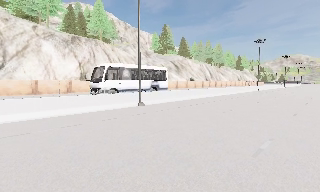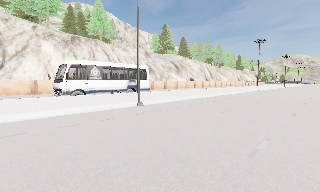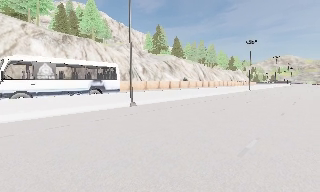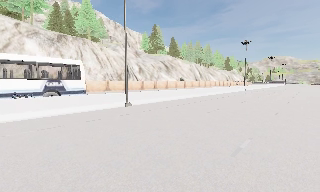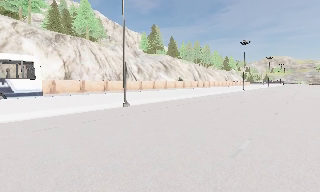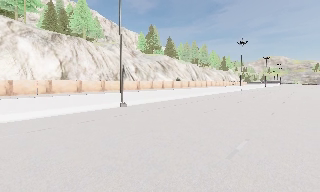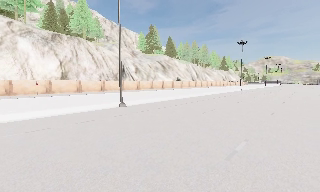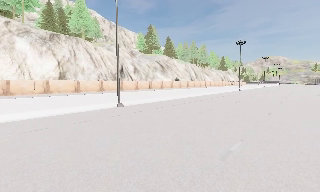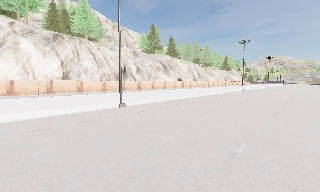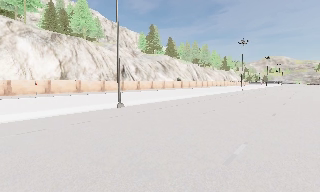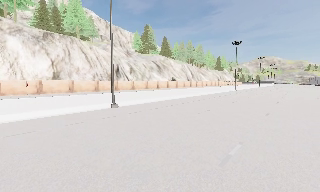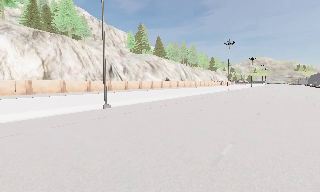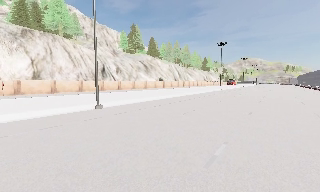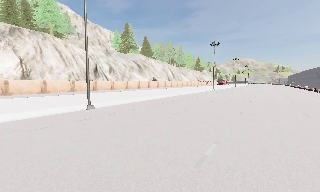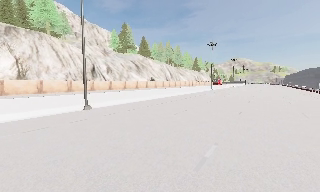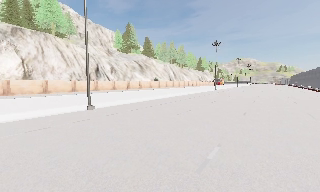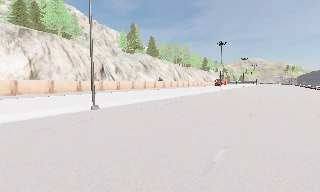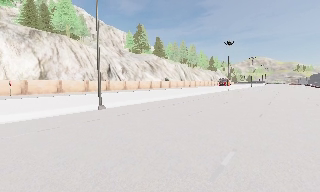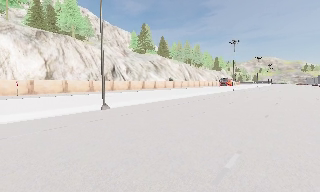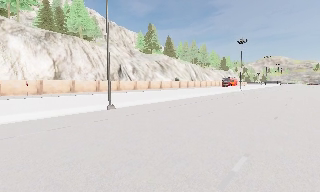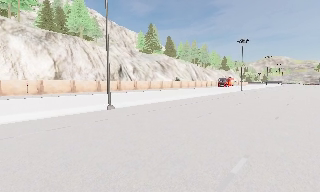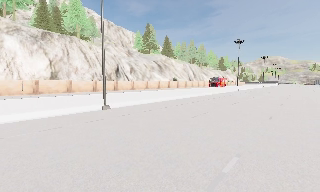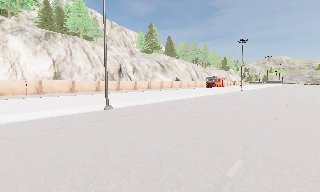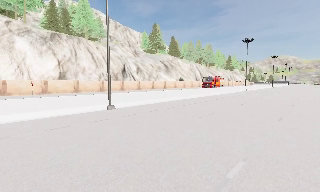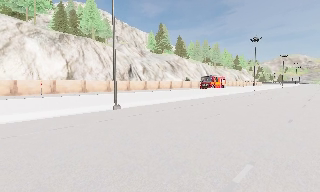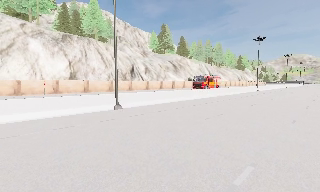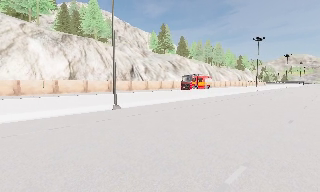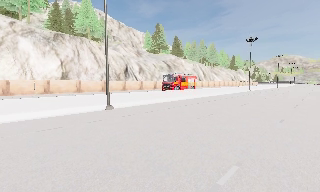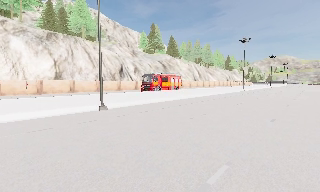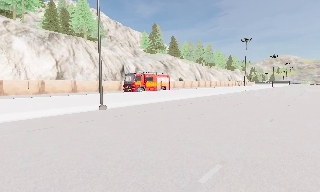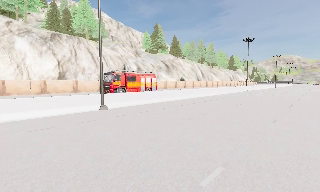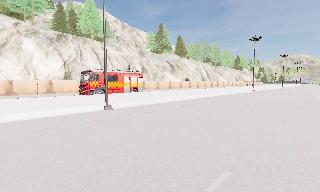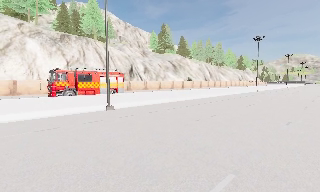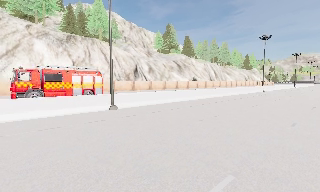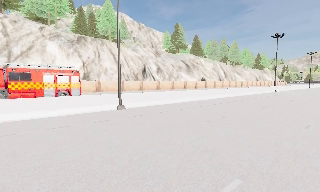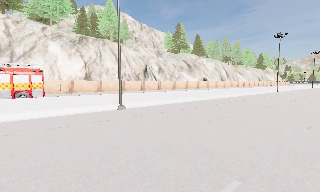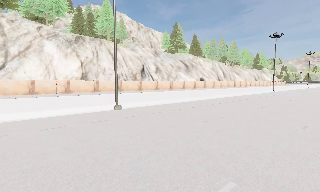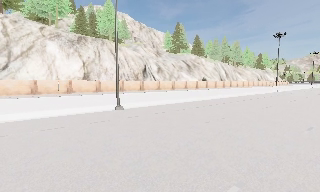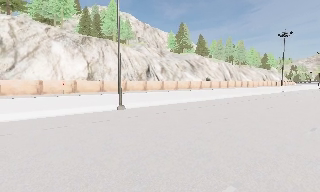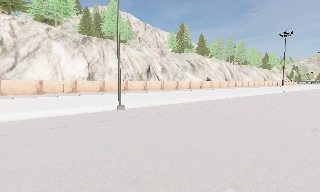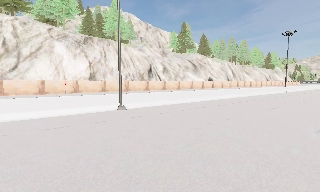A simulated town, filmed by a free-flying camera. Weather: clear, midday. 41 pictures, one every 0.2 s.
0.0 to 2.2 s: The camera travels forward and to its right, about 1 m, so what stands in front looms larger.
2.2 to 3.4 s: The camera travels forward, about 0.5 m, so what stands in front looms larger.
3.4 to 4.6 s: The camera shifts only a little, or ends up much as it began.
4.6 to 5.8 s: The camera travels to its right, about 0.5 m, so close, fixed things drift to the left.
5.8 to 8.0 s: The camera pans to its left, which is counterclockwise from overhead, by about 10 degrees. It travels to its right and forward, about 1 m.
The film runs forward here.
